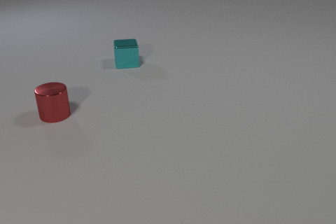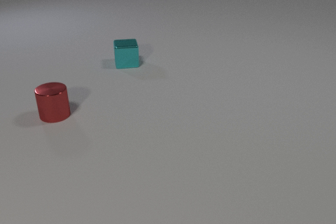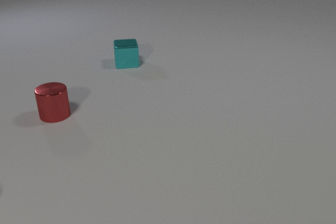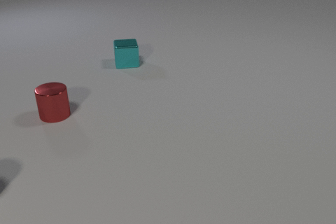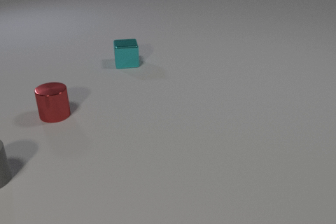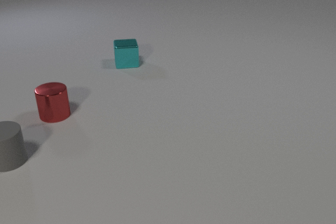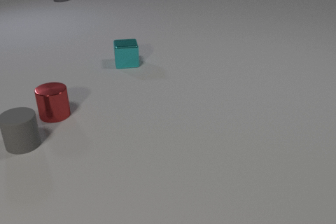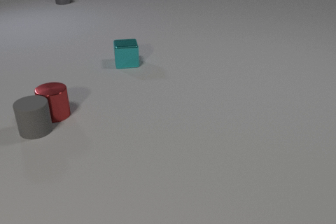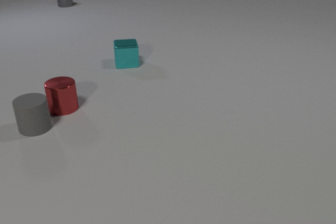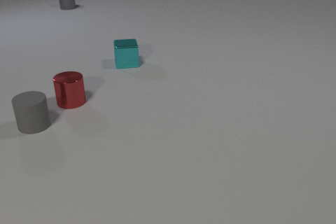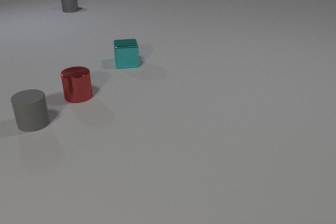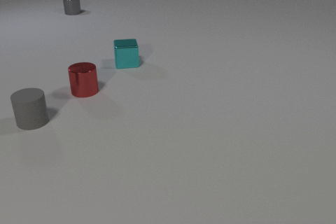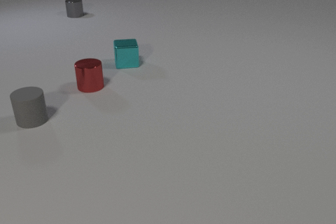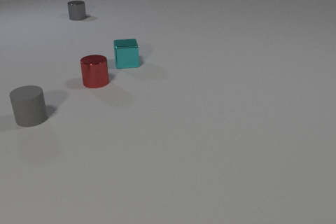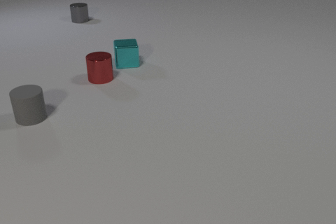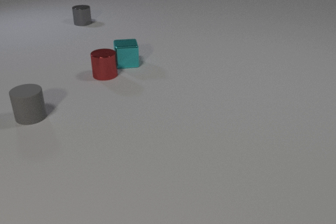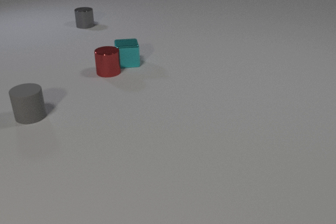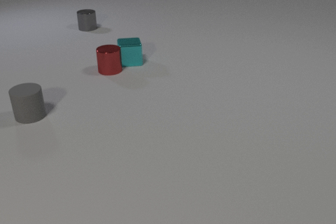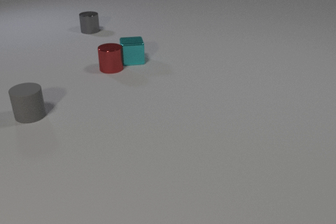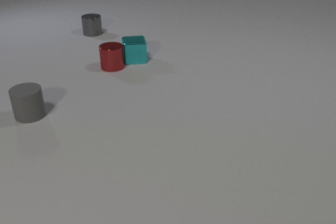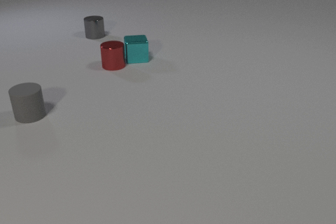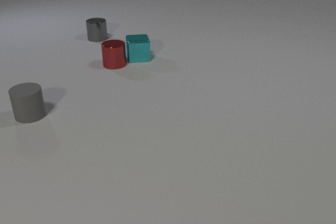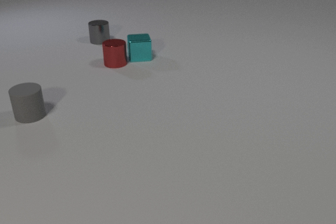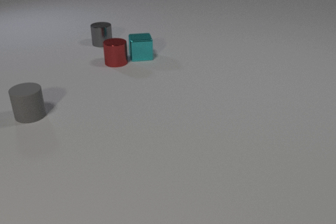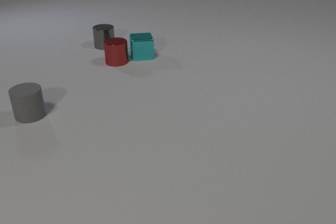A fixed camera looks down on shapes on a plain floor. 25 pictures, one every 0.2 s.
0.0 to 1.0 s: The gray rubber cylinder comes in at the left edge, slides away from the camera and to the right. The gray metal cylinder comes in at the top edge, slides toward the camera.
1.0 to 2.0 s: The gray rubber cylinder slides away from the camera and to the right. The red metal cylinder slides away from the camera and to the right. The gray metal cylinder slides toward the camera. The gray rubber cylinder and the red metal cylinder collide.
2.0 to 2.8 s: The gray rubber cylinder slides away from the camera. The red metal cylinder slides away from the camera and to the right. The gray metal cylinder slides toward the camera.
2.8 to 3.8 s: The red metal cylinder slides away from the camera and to the right. The cyan metal cube slides away from the camera and to the right. The gray metal cylinder slides toward the camera. The red metal cylinder and the cyan metal cube collide.
3.8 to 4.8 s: The red metal cylinder slides away from the camera. The cyan metal cube slides away from the camera and to the right. The gray metal cylinder slides toward the camera.
How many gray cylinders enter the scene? 2.
What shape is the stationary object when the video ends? cylinder.
What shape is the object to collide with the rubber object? cylinder.
